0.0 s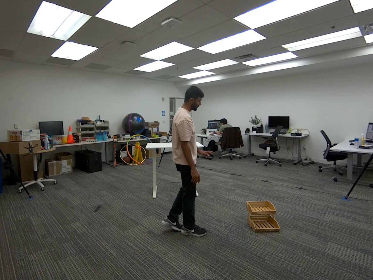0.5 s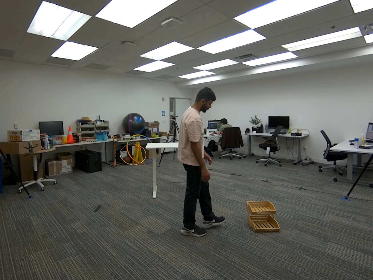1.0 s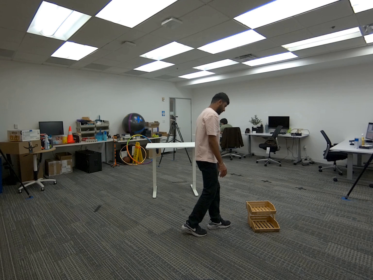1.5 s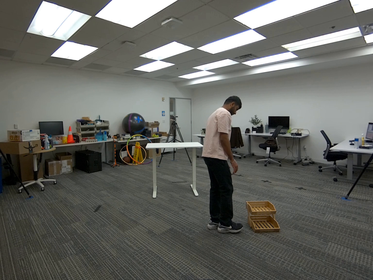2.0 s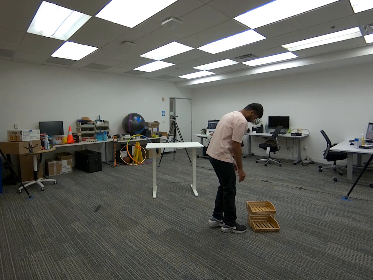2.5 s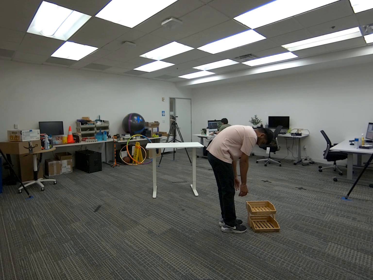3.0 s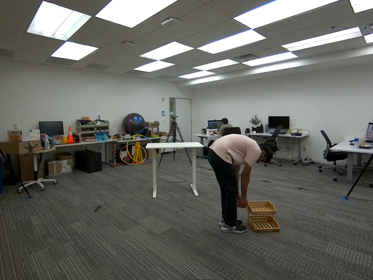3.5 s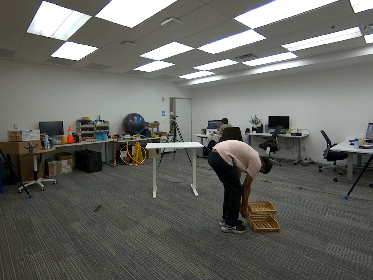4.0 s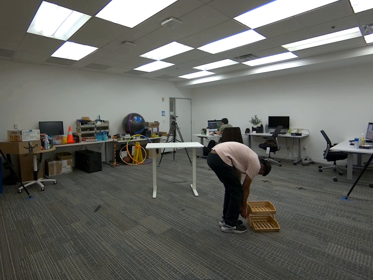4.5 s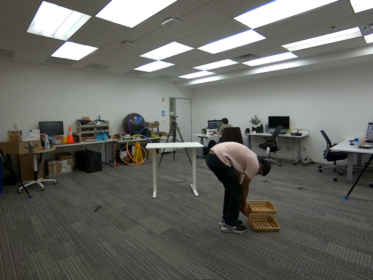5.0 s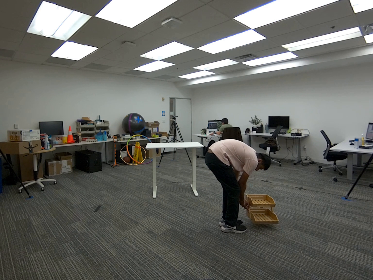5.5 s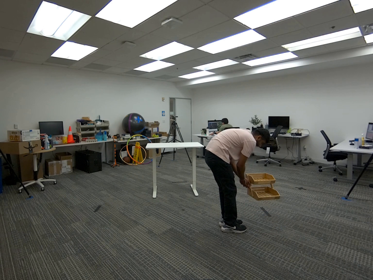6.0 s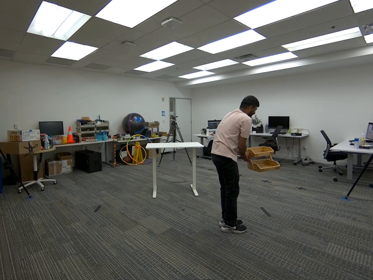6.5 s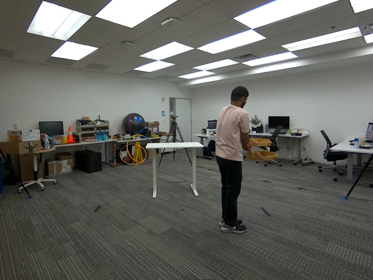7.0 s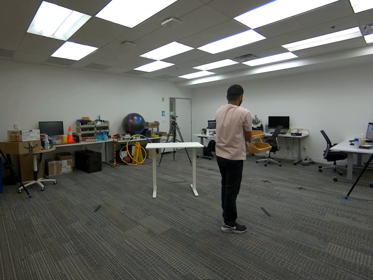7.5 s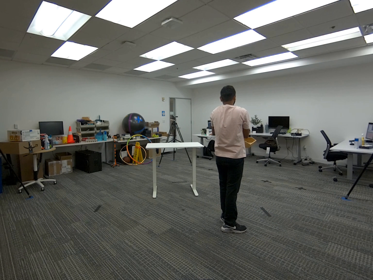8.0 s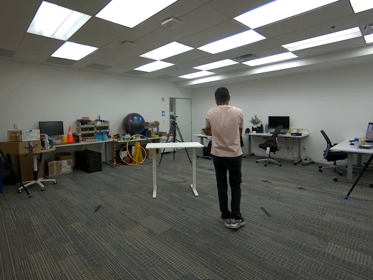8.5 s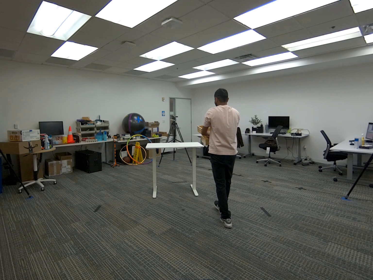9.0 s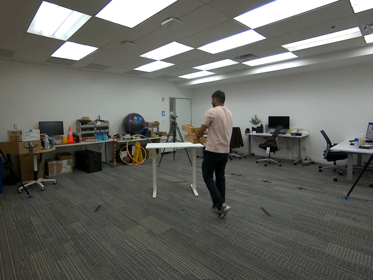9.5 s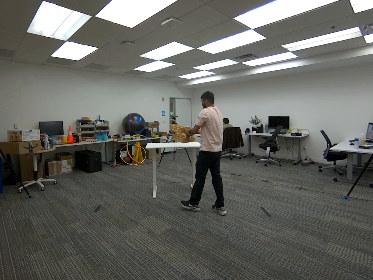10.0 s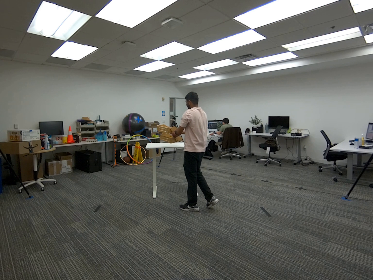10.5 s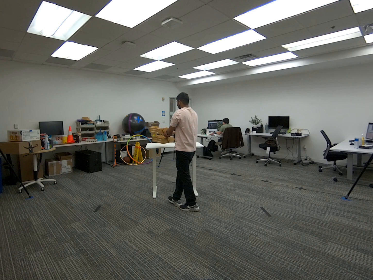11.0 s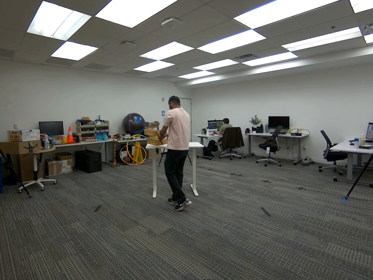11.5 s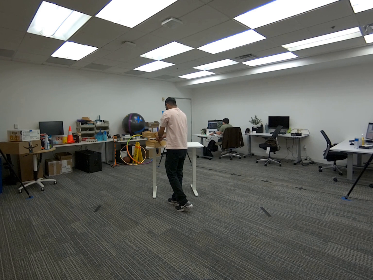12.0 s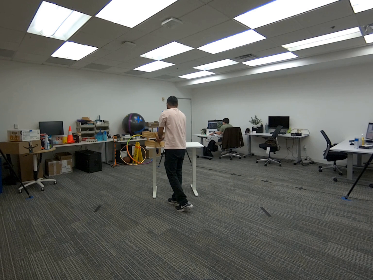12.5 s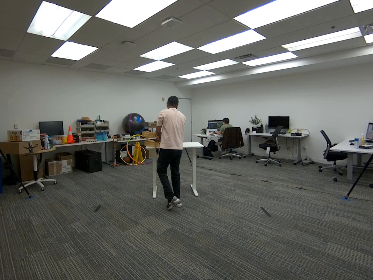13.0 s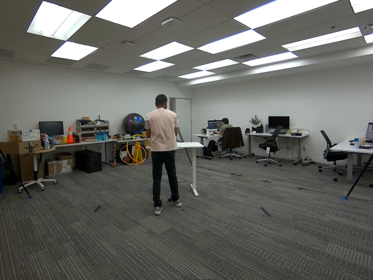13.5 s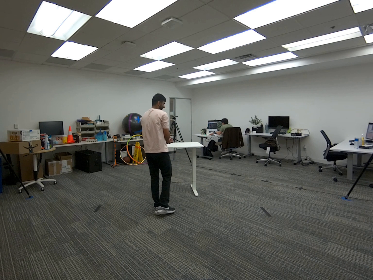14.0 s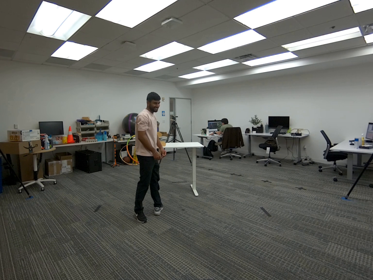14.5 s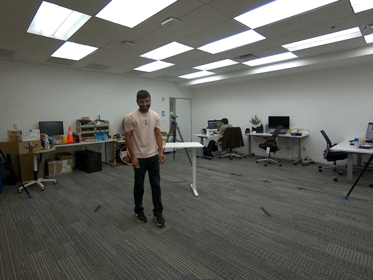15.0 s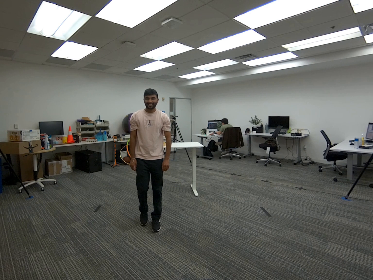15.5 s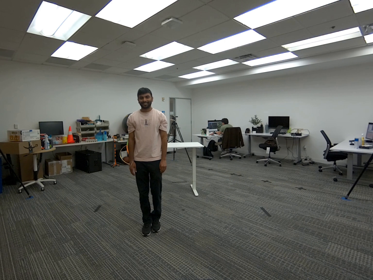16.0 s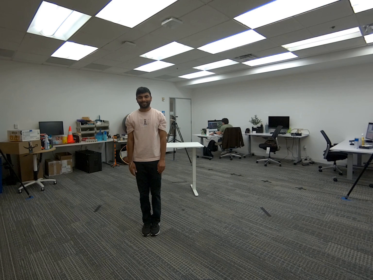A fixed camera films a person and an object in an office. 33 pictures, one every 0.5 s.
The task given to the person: Walk over to the wooden crate on the ground and pick up the wooden crate from the side and place on the white desk.
